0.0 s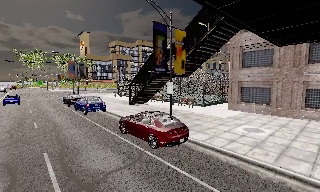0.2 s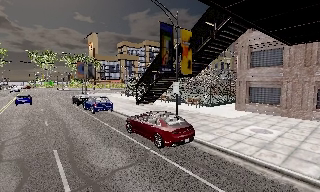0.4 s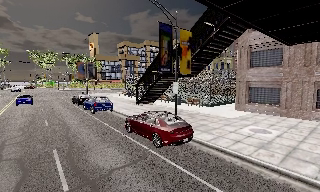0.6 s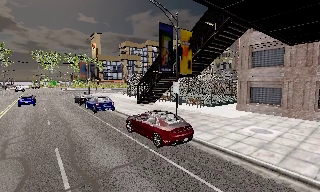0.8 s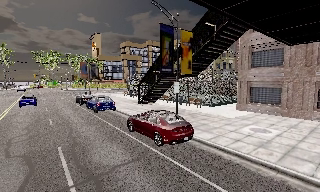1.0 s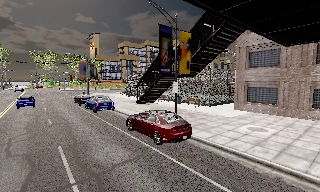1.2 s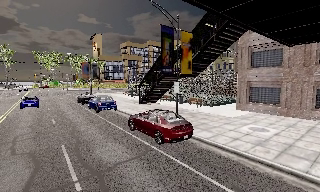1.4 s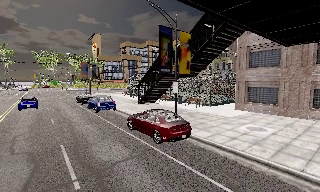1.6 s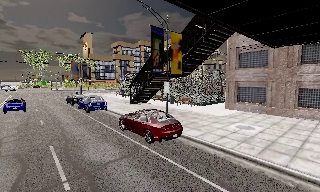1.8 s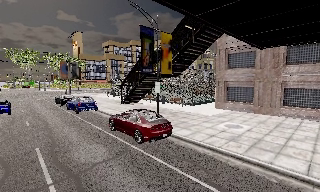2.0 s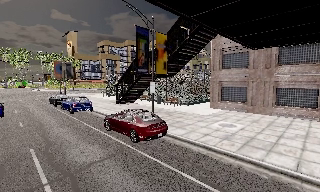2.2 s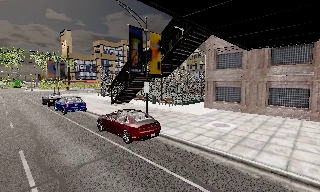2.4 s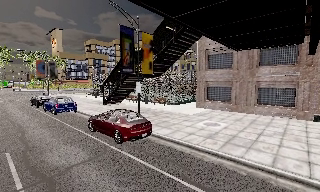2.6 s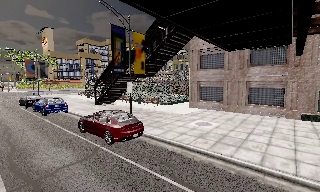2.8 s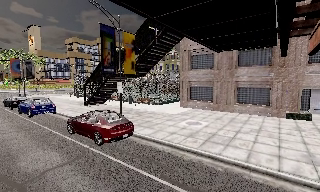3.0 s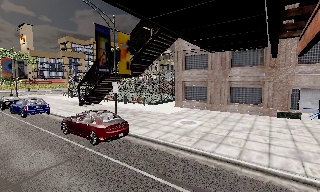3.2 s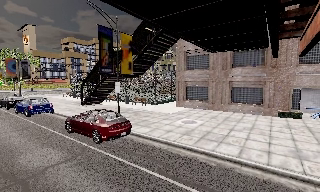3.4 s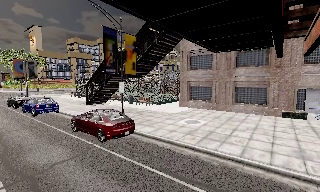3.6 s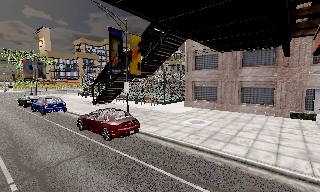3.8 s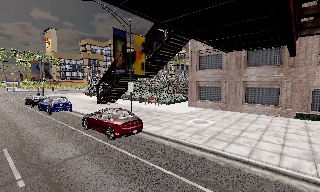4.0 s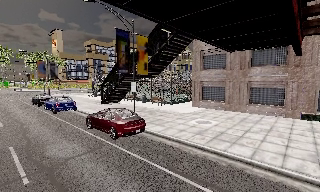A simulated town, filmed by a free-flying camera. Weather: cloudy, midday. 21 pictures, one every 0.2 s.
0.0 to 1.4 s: The camera travels backward, about 0.5 m, so what stands in front gets smaller.
1.4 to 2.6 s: The camera swings to its right by about 15 degrees, and the scene slides to the left. It travels to its right, about 0.5 m, so close, fixed things drift to the left.
2.6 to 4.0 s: The camera travels backward, about 0.5 m, so what stands in front gets smaller.
The film runs backward here.
